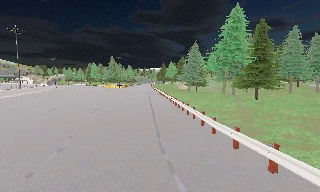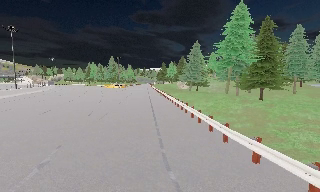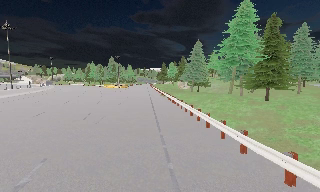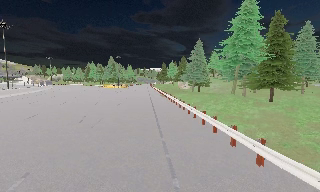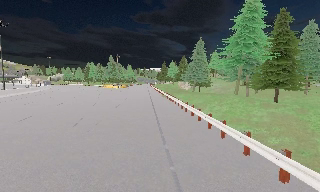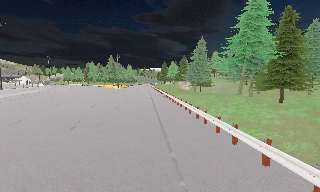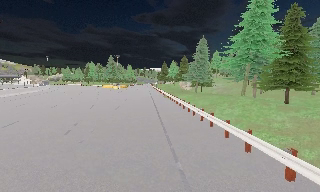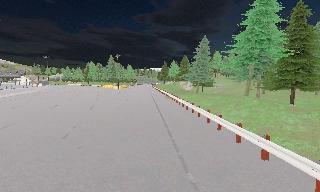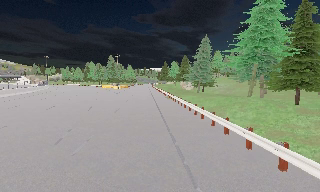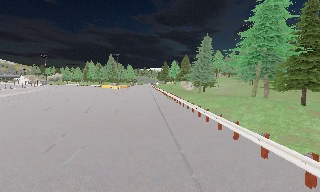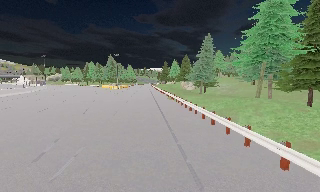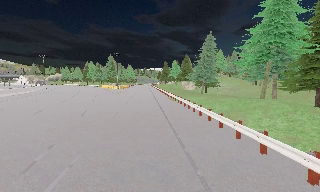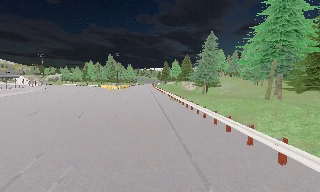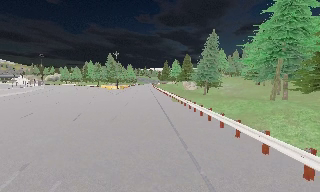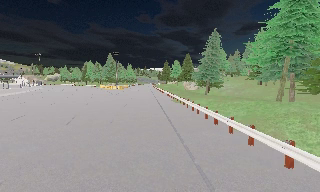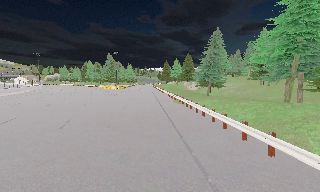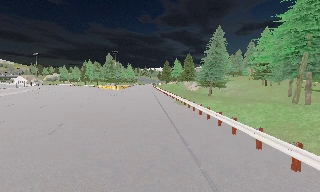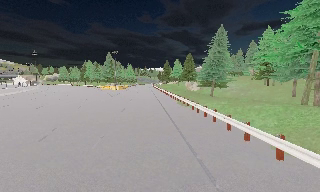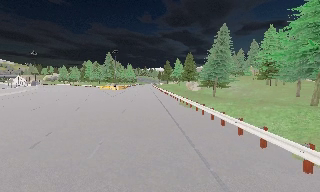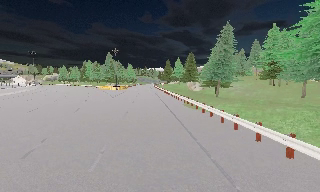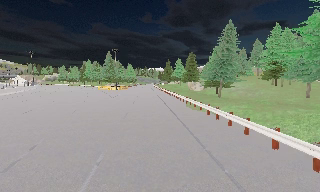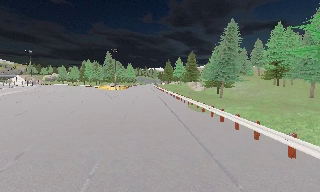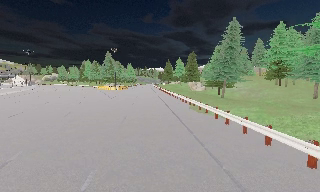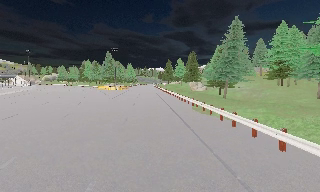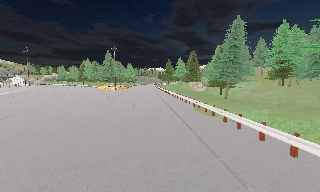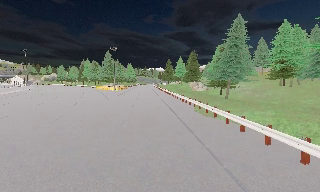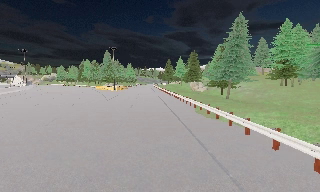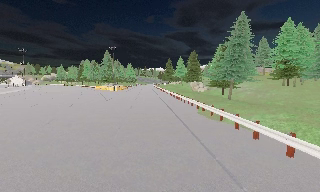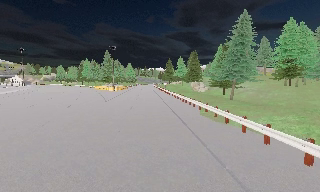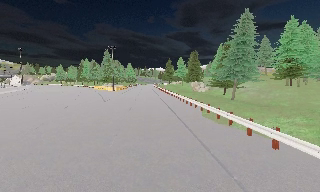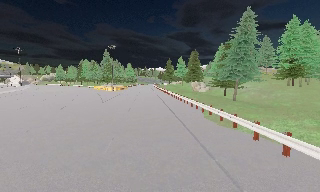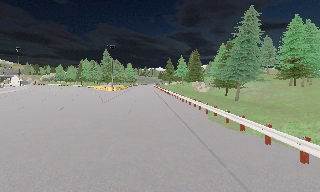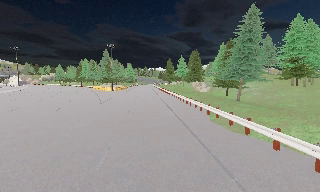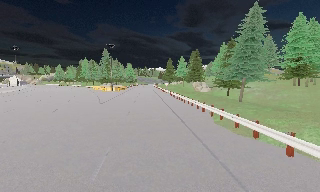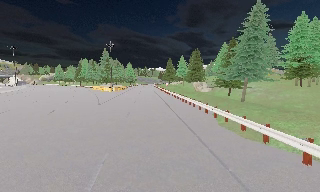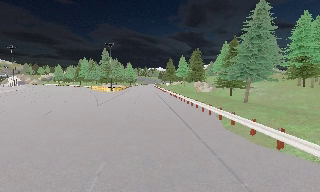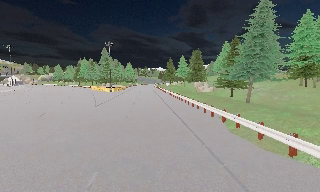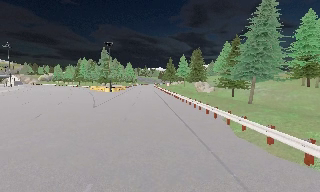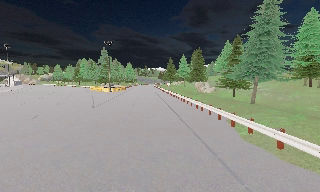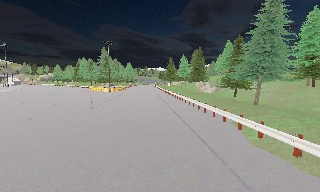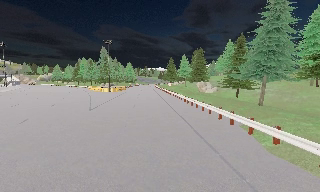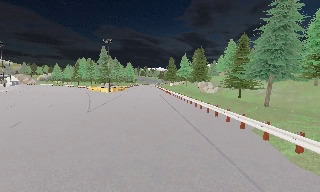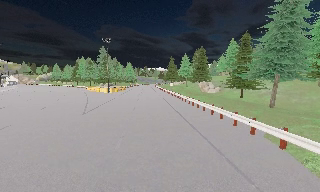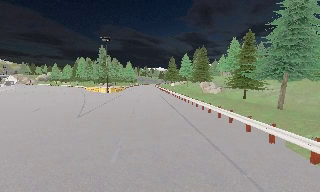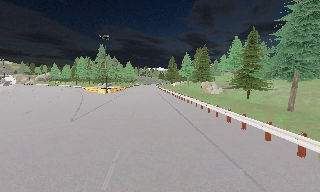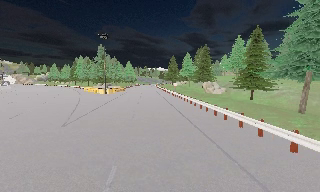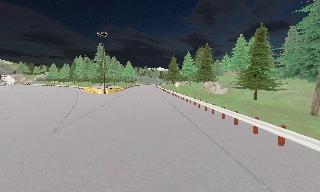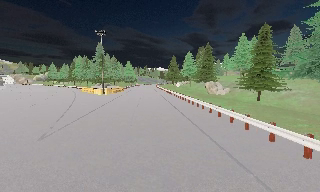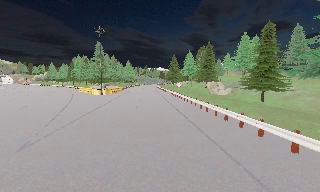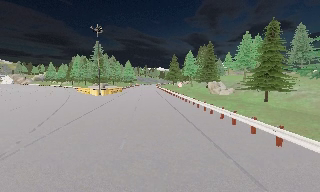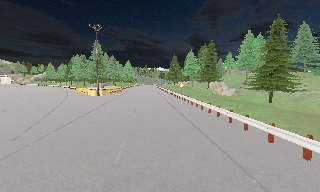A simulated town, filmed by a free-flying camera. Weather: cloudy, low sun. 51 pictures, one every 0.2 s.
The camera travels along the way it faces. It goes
forward.
0.0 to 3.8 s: The camera travels forward, about 14 m, so what stands in front looms larger.
3.8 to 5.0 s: The camera travels forward, about 3.5 m, so what stands in front looms larger. It loses speed.
5.0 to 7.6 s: The camera travels forward, about 6 m, so what stands in front looms larger.
7.6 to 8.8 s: The camera travels forward, about 5 m, so what stands in front looms larger. It gains speed.
8.8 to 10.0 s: The camera travels forward, about 6 m, so what stands in front looms larger.
The film runs forward here.
